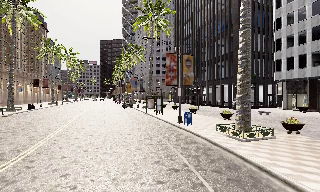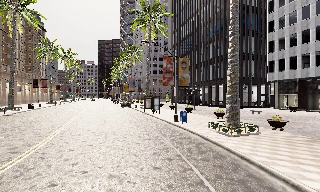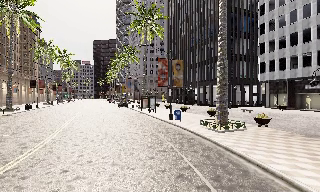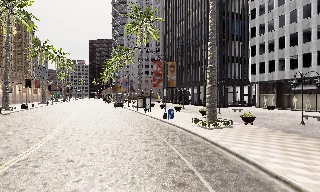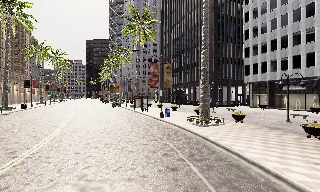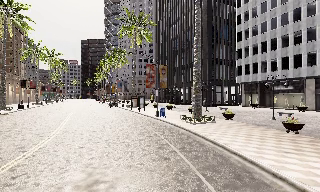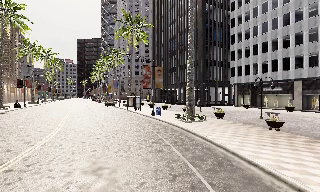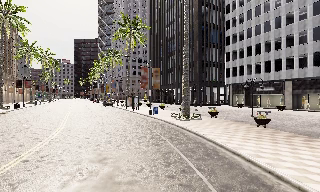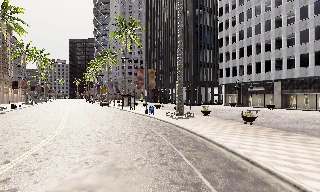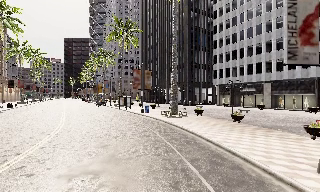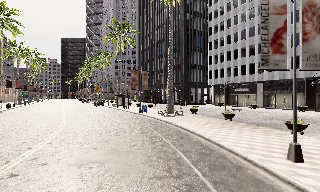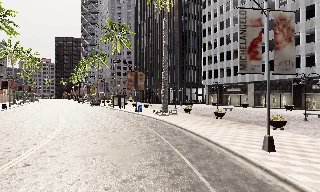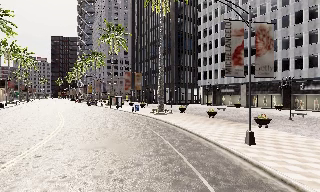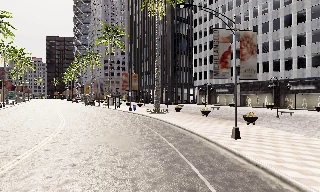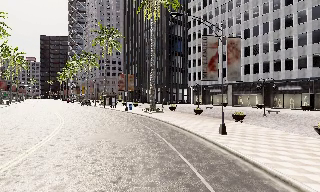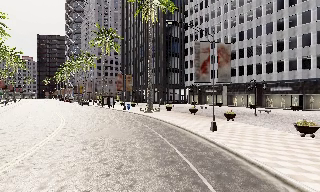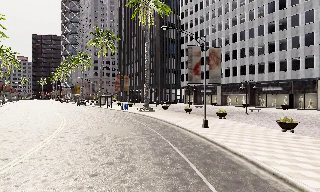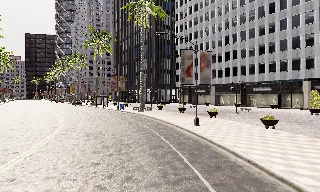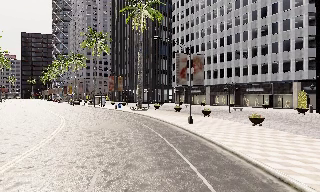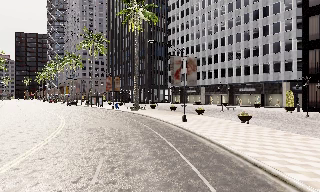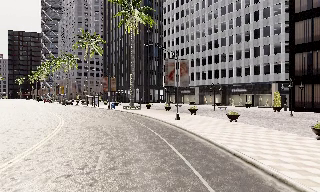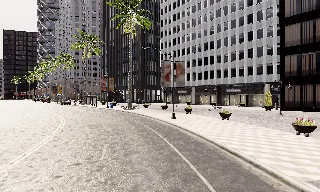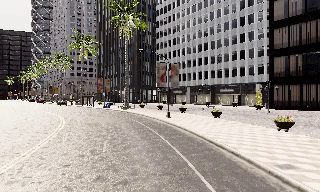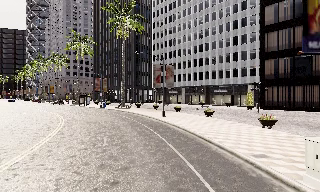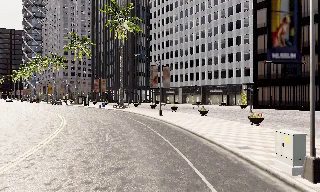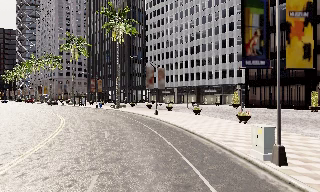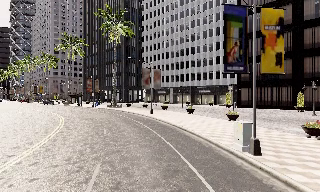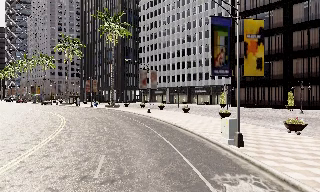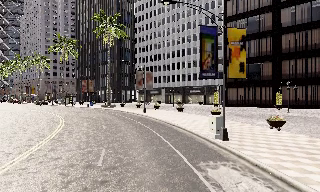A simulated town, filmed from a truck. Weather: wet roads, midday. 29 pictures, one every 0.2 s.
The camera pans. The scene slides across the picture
to the left.
The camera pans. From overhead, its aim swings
clockwise.
0.0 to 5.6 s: The scene slides to the left, as the camera pans about 35 degrees to its right. It travels backward, about 30 m.
The film runs backward here.
